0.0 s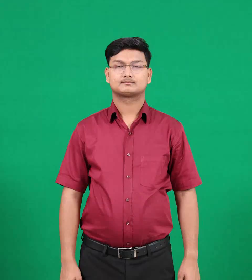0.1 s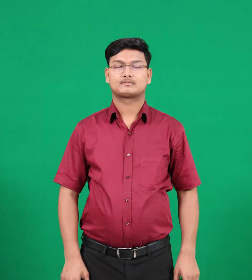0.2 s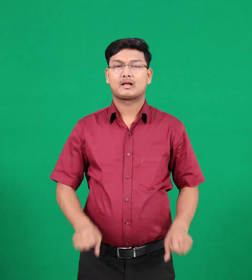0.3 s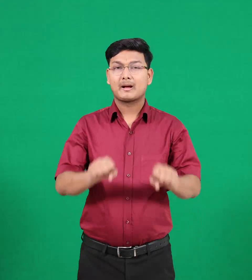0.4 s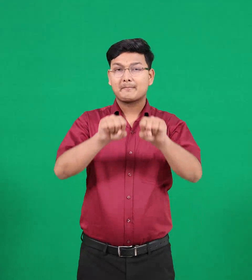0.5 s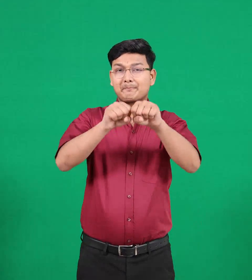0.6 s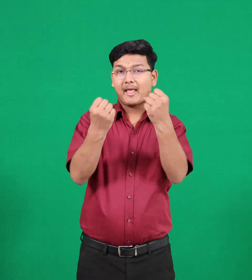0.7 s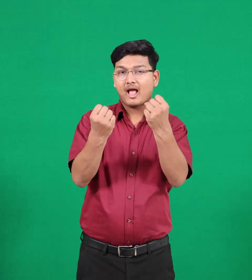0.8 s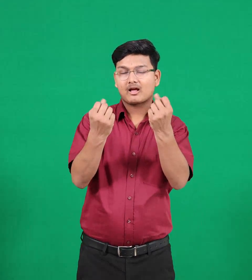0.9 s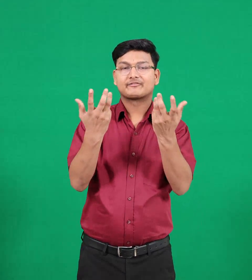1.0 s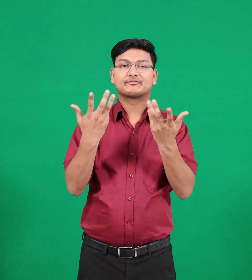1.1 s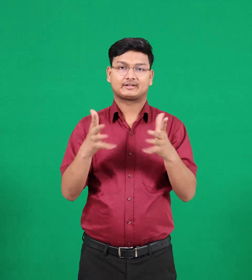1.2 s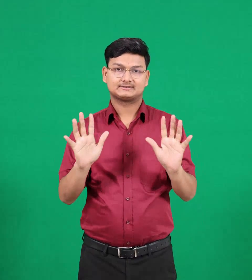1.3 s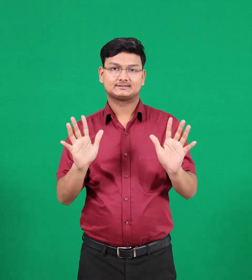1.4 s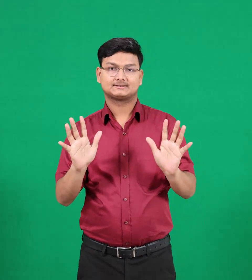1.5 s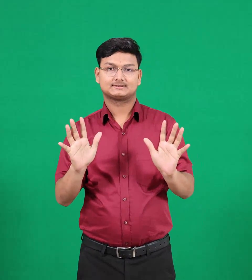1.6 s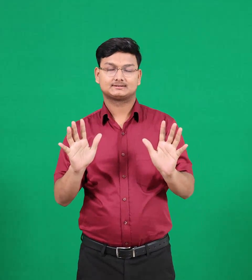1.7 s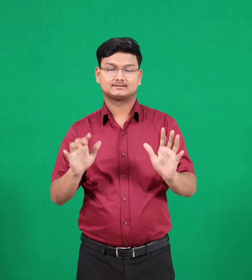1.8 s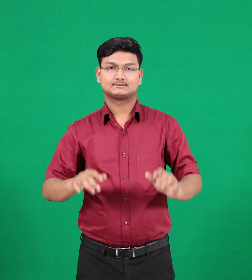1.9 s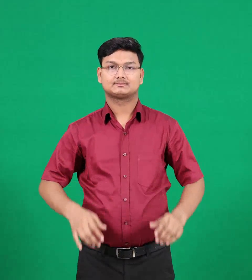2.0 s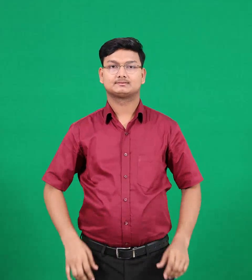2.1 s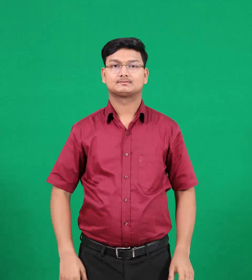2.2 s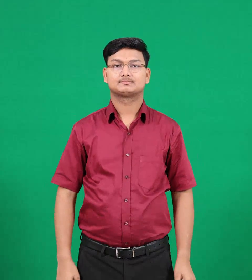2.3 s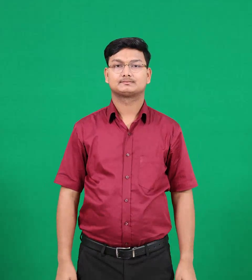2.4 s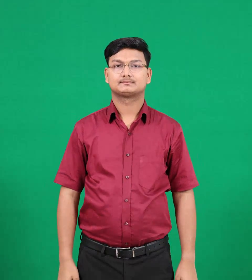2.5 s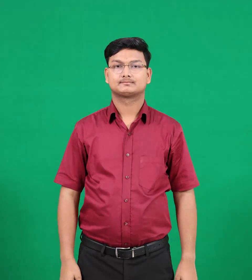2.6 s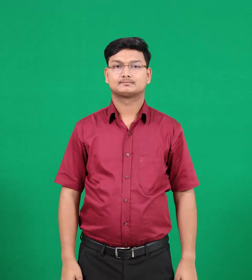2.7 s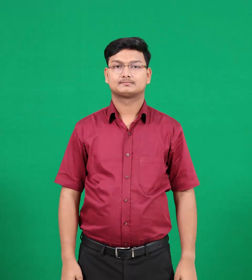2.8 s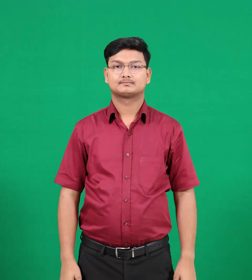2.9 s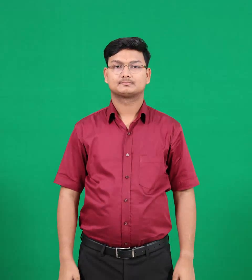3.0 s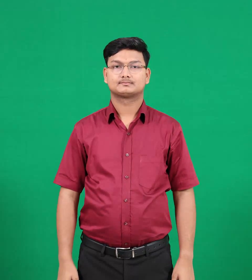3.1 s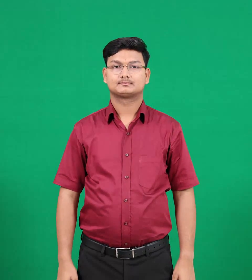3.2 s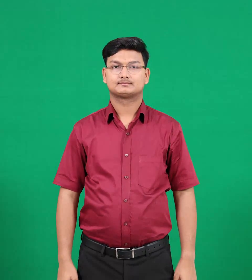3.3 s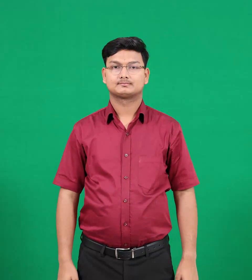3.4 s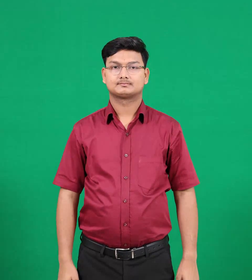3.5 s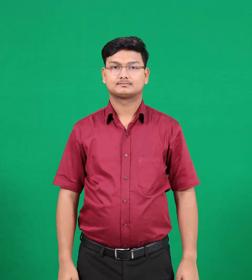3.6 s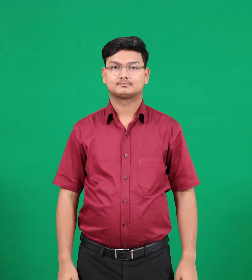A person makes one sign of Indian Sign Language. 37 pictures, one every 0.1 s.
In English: broken
